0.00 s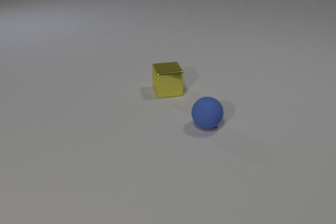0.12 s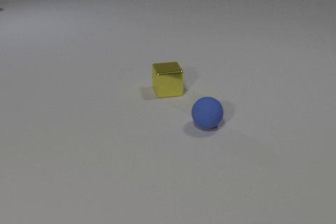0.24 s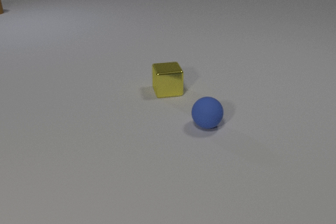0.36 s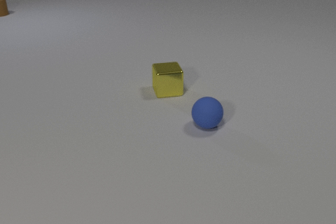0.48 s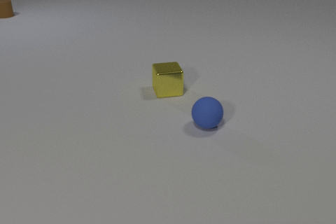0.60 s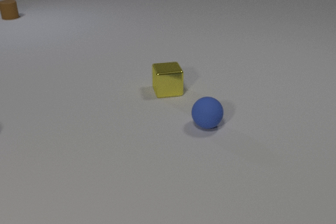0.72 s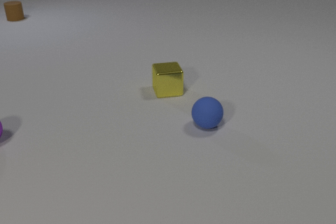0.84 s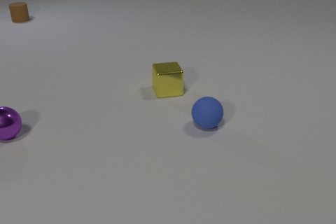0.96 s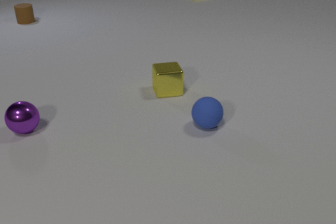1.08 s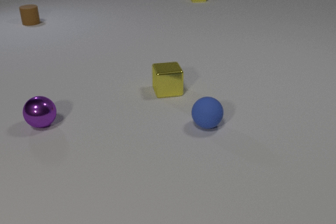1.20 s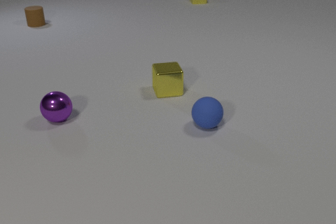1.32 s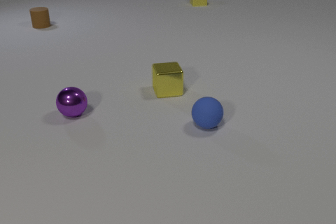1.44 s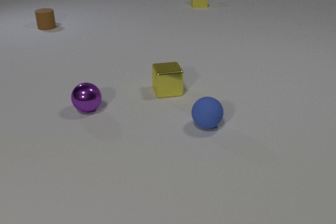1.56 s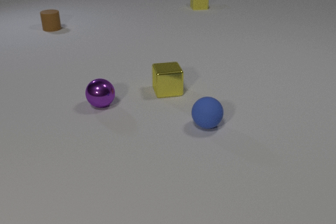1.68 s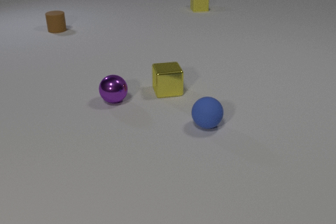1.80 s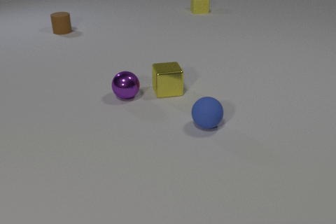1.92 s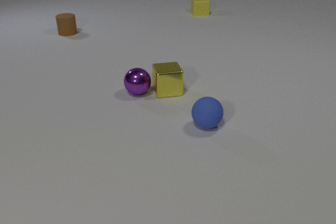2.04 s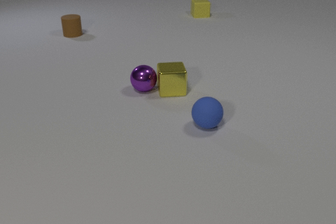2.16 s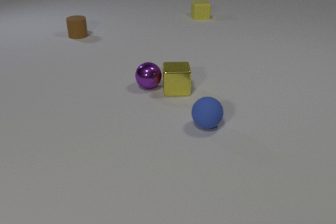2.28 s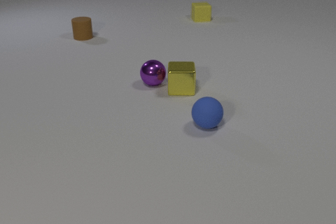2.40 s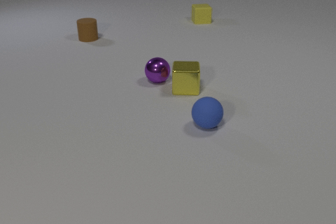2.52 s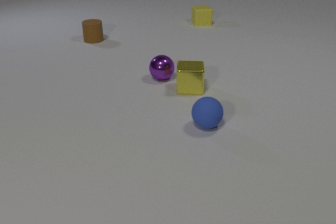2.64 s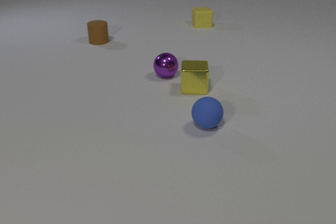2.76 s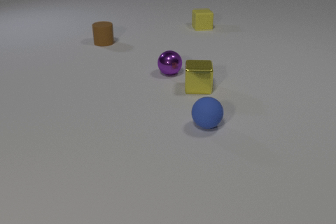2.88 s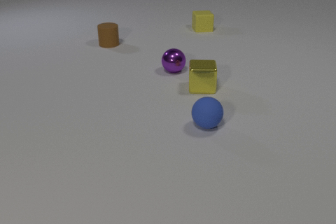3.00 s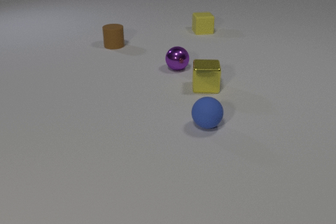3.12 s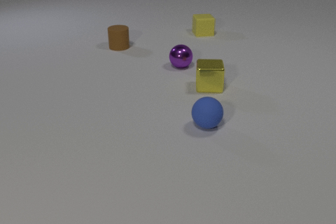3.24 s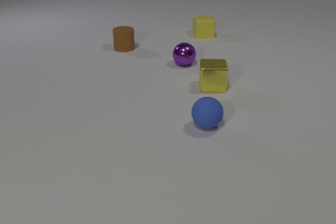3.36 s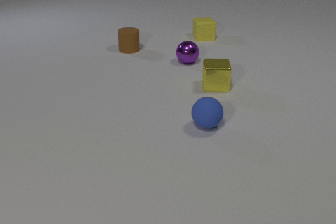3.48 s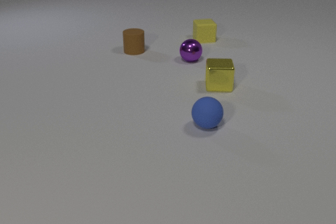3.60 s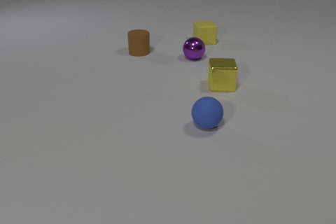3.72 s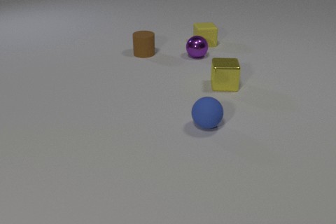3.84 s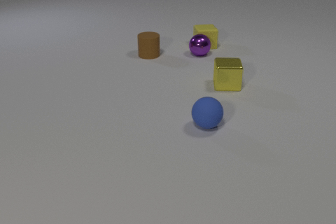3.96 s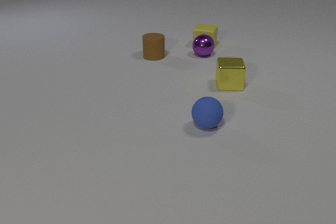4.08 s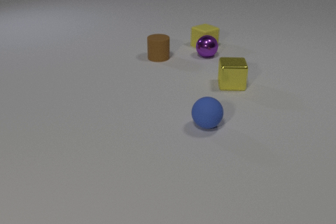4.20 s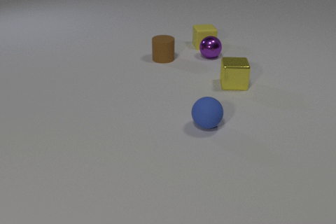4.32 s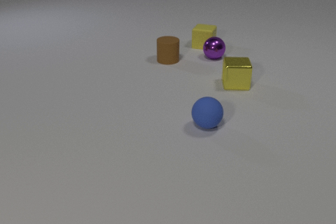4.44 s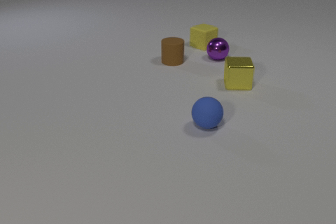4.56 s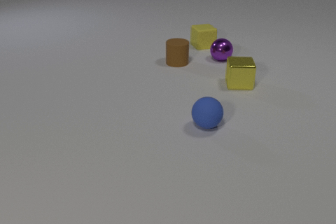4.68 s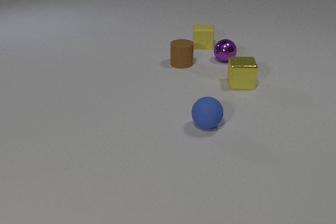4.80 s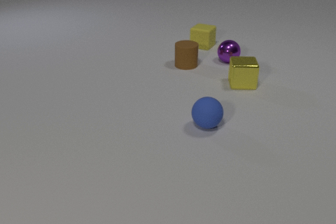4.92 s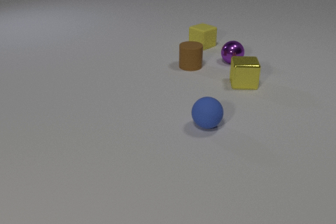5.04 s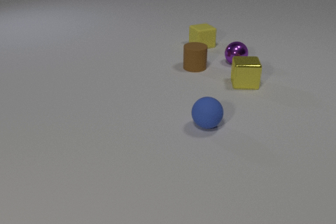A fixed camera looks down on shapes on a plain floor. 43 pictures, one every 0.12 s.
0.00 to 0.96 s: The purple metal sphere comes in at the left edge, rolls to the right. The yellow rubber cube comes in at the top edge, slides toward the camera. The brown rubber cylinder comes in at the left edge, slides toward the camera and to the right.
0.96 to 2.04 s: The purple metal sphere rolls to the right and away from the camera. The yellow rubber cube slides toward the camera. The brown rubber cylinder slides toward the camera and to the right. The purple metal sphere and the yellow metal cube collide.
2.04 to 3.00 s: The purple metal sphere rolls away from the camera and to the right. The yellow metal cube slides to the right. The yellow rubber cube slides toward the camera. The brown rubber cylinder slides toward the camera and to the right.
3.00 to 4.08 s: The purple metal sphere rolls away from the camera and to the right. The yellow metal cube slides to the right. The yellow rubber cube slides toward the camera, spins clockwise seen from above by about 60 degrees, its near face sliding to the left. The brown rubber cylinder slides to the right and toward the camera. The purple metal sphere and the yellow rubber cube collide.
4.08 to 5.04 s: The purple metal sphere rolls to the right and toward the camera. The yellow metal cube slides to the right and away from the camera. The yellow rubber cube spins so that its near face slides to the left, clockwise seen from above. The brown rubber cylinder slides to the right and toward the camera.
How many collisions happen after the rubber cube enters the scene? 2.
What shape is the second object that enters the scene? sphere.
What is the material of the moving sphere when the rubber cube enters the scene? metal.
